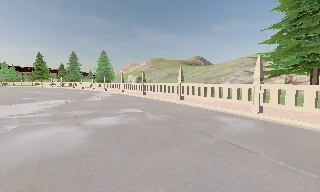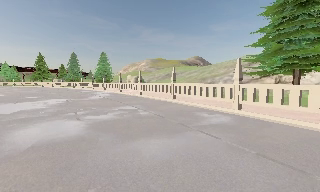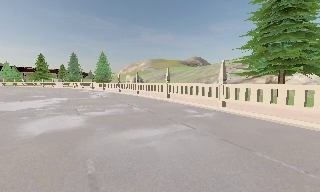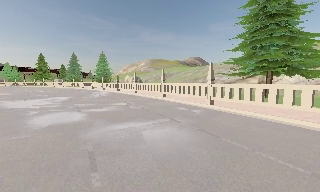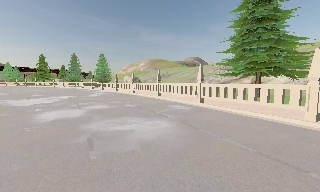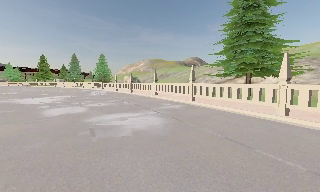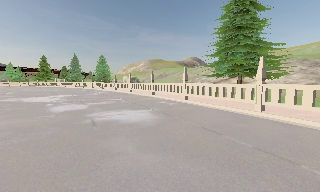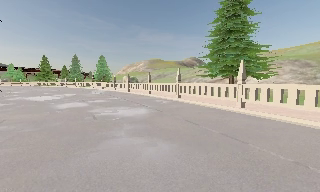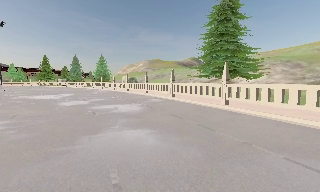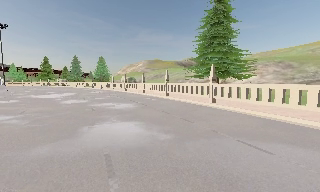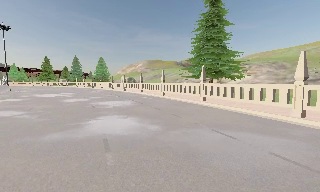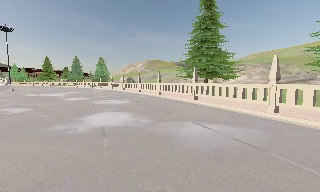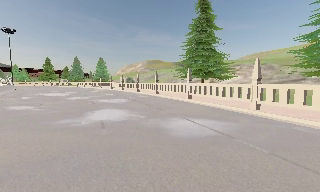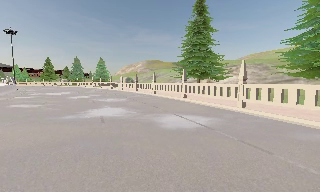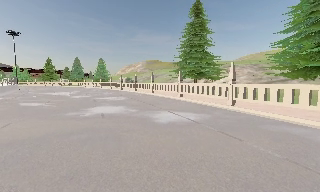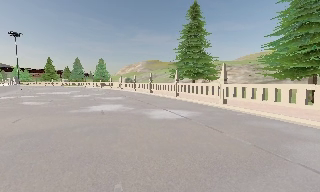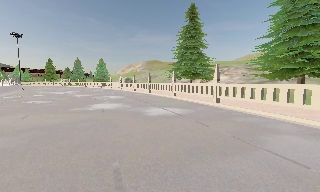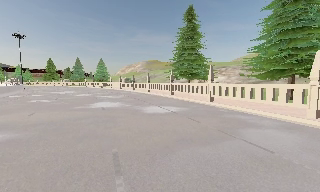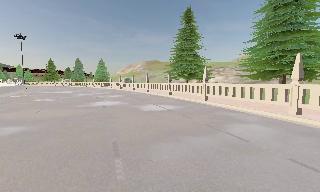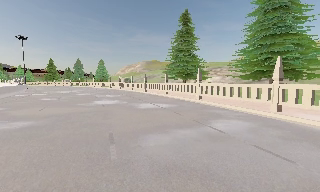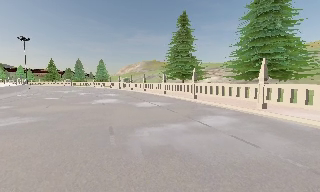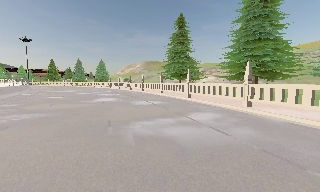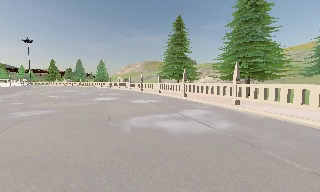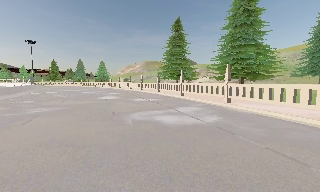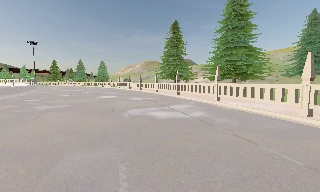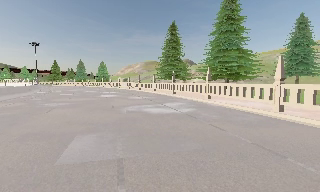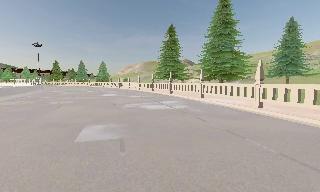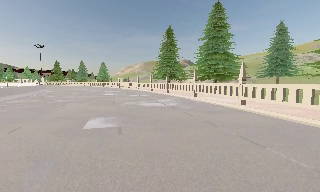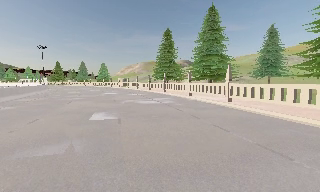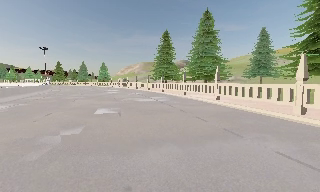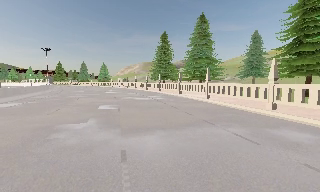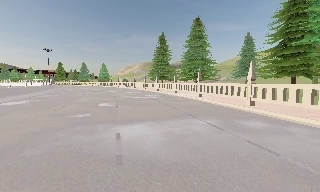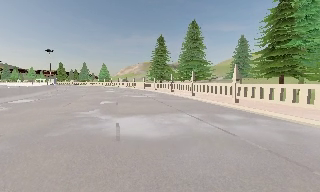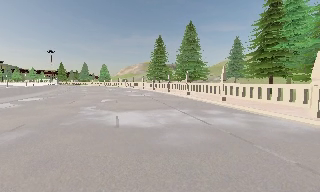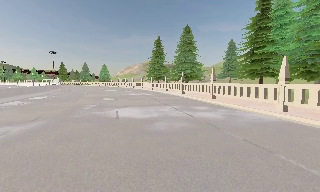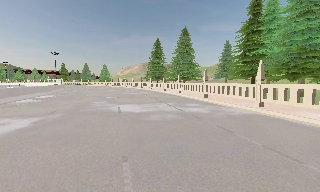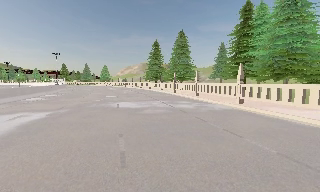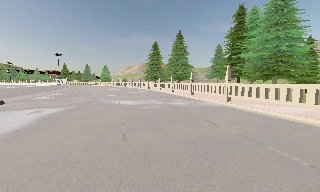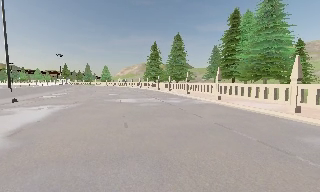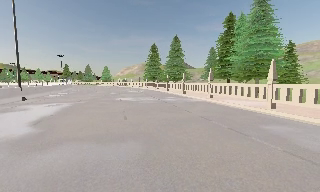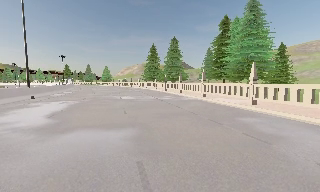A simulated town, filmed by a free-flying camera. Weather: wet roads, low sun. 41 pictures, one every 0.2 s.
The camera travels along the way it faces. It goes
backward.
0.0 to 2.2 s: The camera travels backward and to its right, about 12 m, so what stands in front gets smaller.
2.2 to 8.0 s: The camera travels backward, about 35 m, so what stands in front gets smaller. It gains speed.
The film runs backward here.
